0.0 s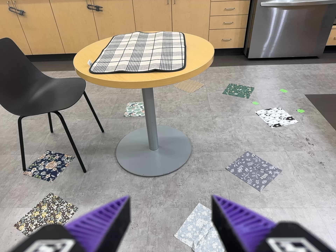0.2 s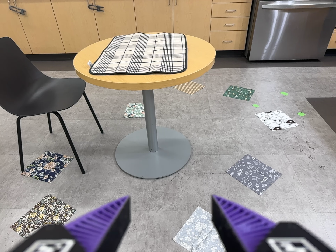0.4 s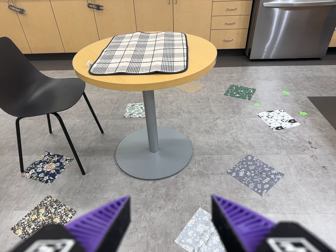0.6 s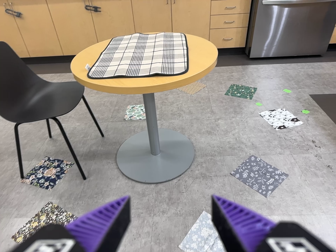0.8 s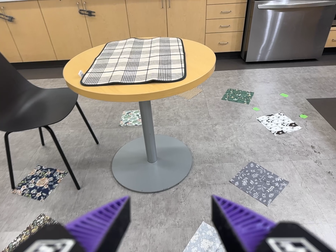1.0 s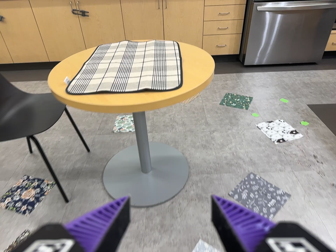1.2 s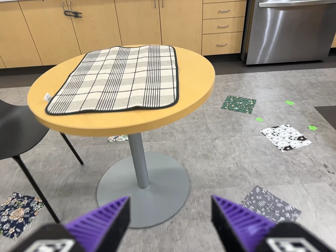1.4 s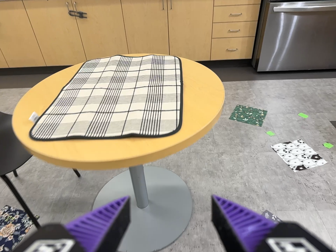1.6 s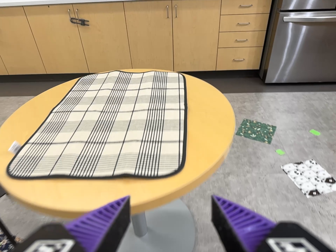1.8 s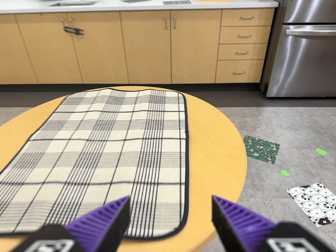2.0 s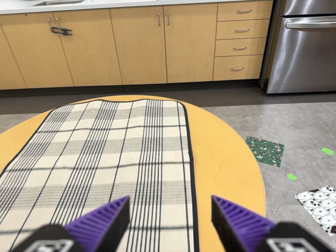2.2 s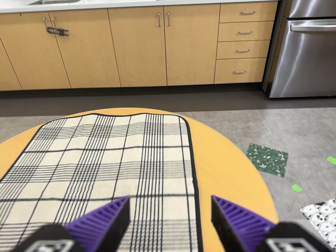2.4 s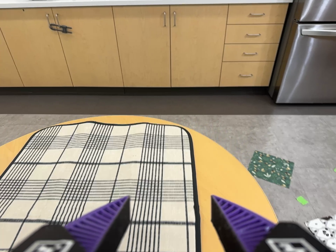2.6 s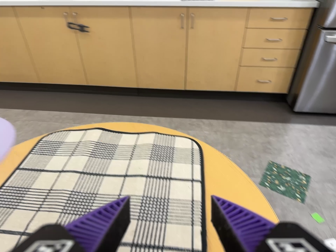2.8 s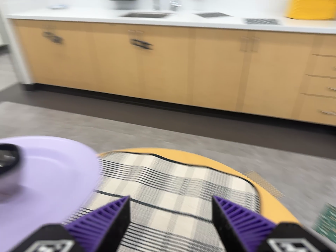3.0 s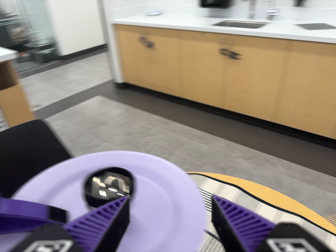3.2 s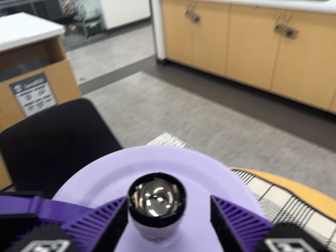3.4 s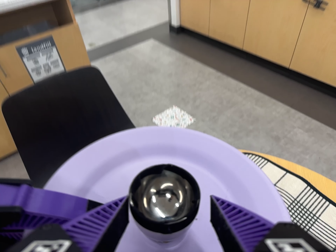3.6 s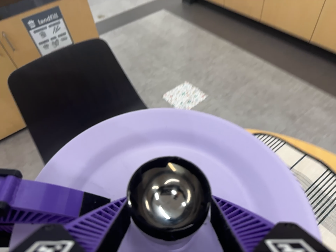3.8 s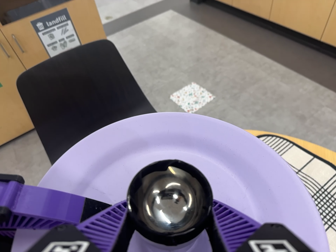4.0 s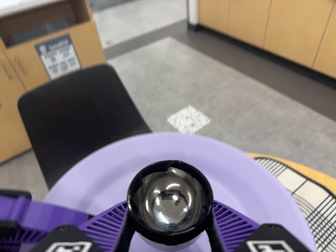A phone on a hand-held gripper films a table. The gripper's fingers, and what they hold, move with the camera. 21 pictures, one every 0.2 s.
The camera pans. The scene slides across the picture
to the right.
0.0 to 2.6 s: The camera travels forward and toward the top of its view, about 110 cm, so what stands in front looms larger.
2.6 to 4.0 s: The scene slides to the right, as the camera pans about 40 degrees to its left. It travels toward the top of its view, forward and to its left, about 24 cm. Its aim tips toward the bottom of its view by about 10 degrees. It rolls about its line of sight by about 25 degrees, and the scene rotates clockwise.
The film runs forward here.
